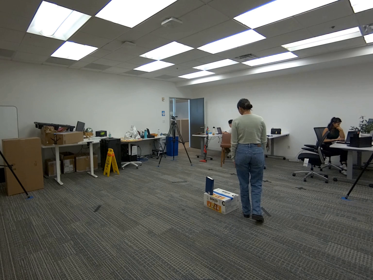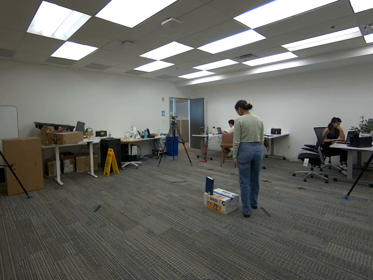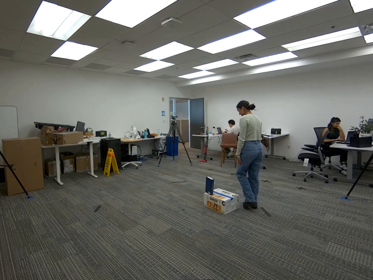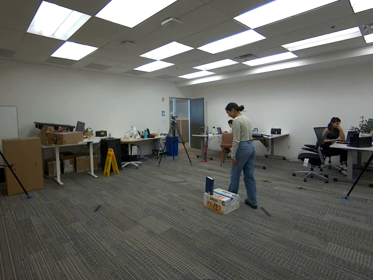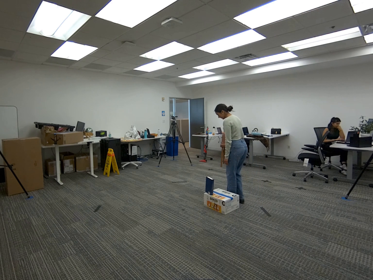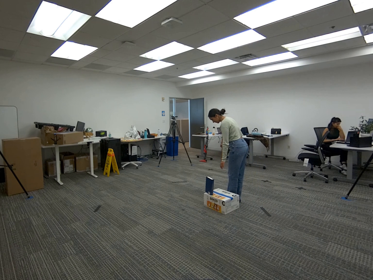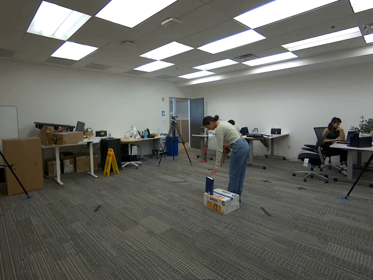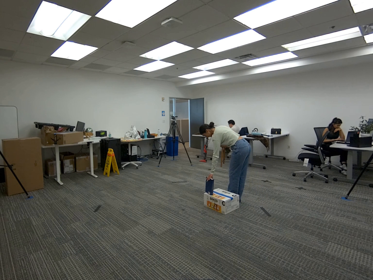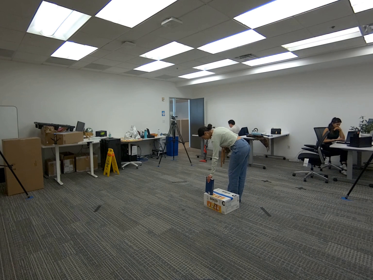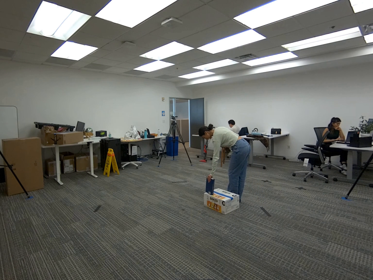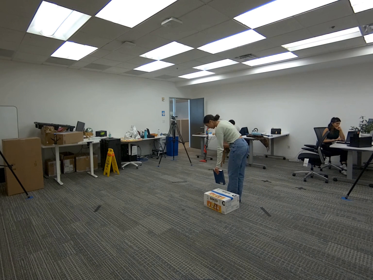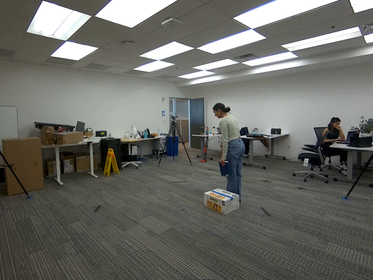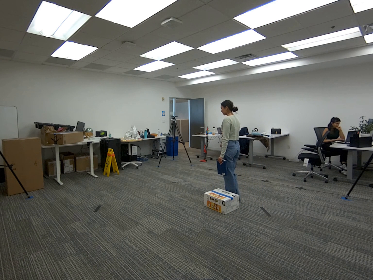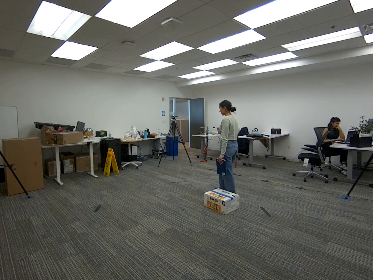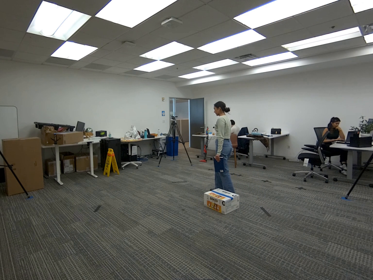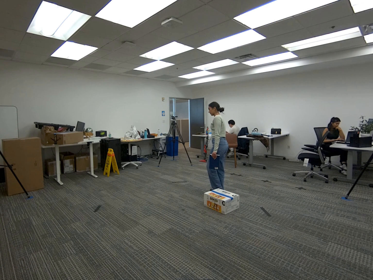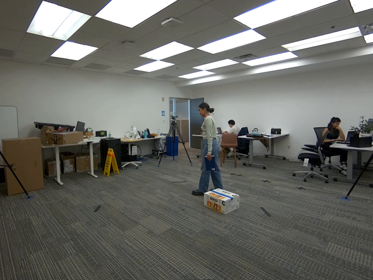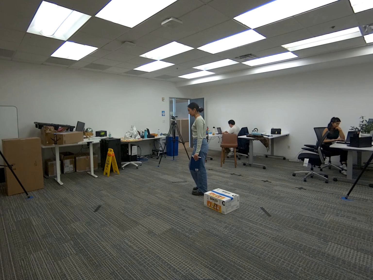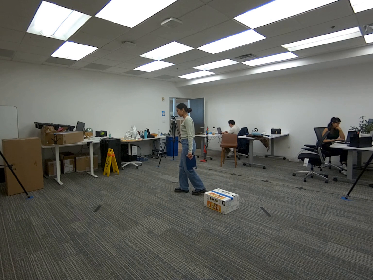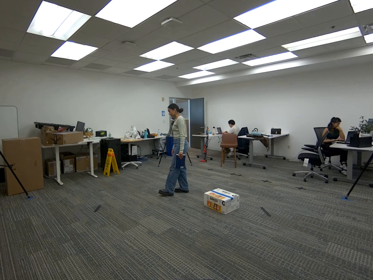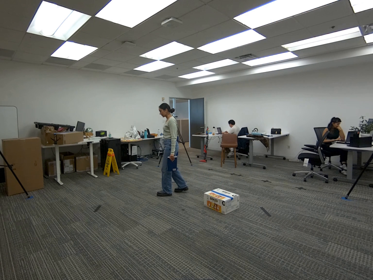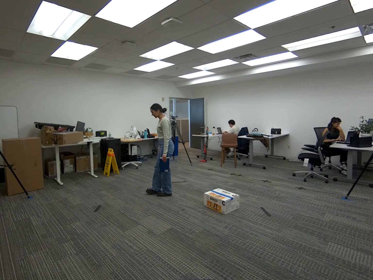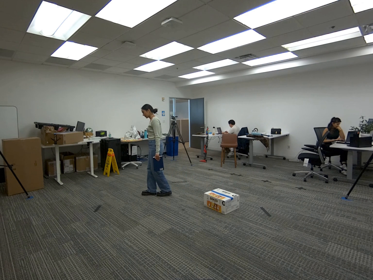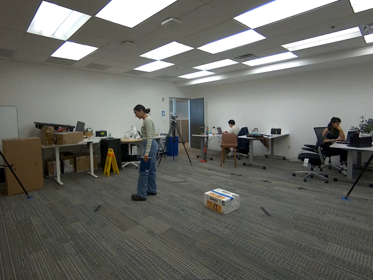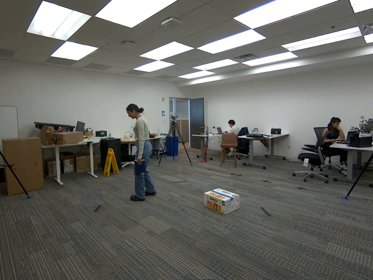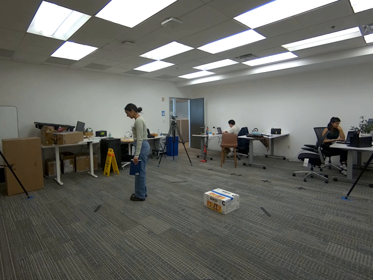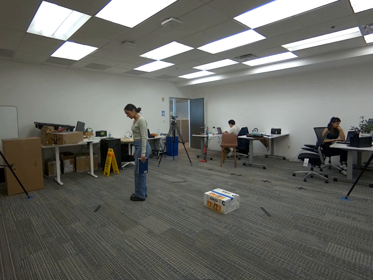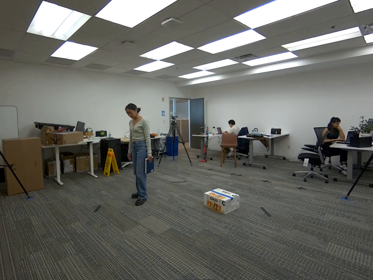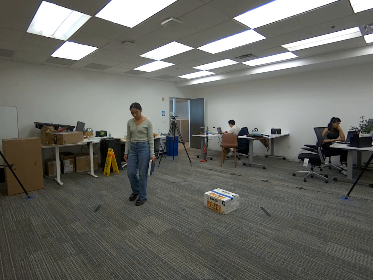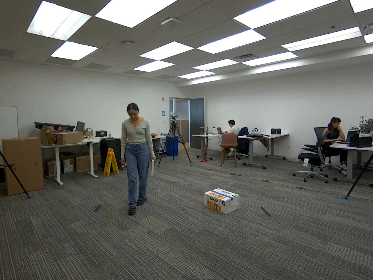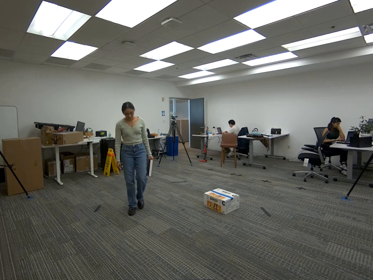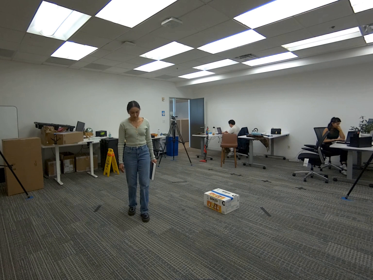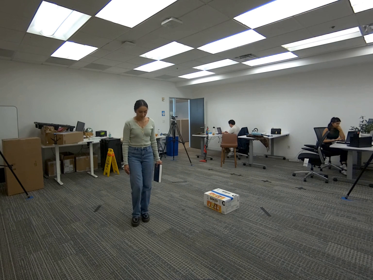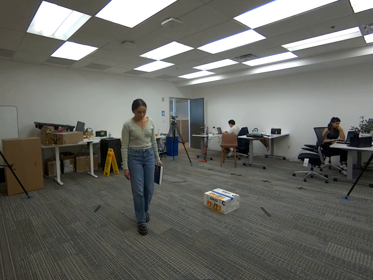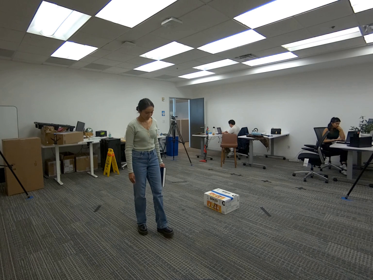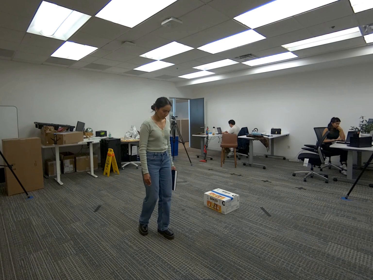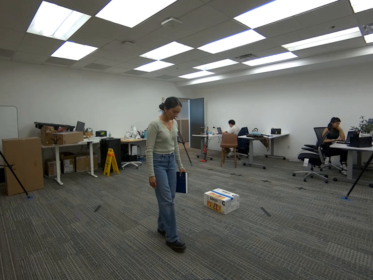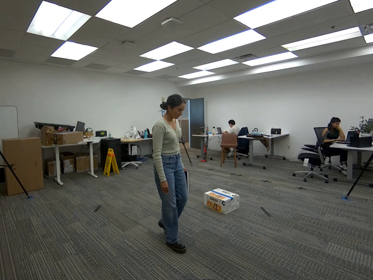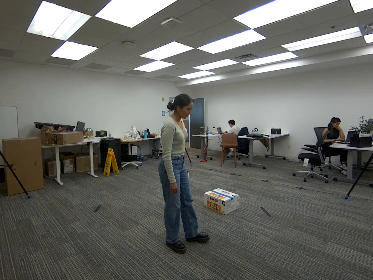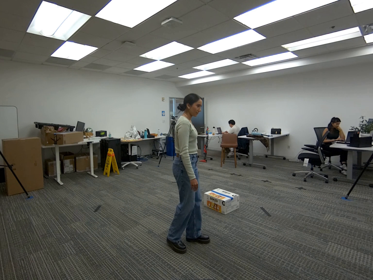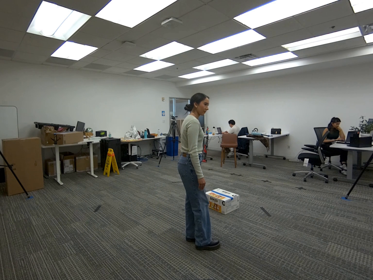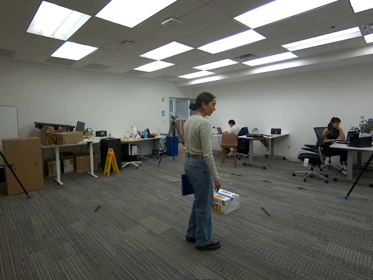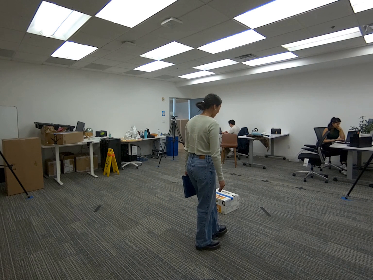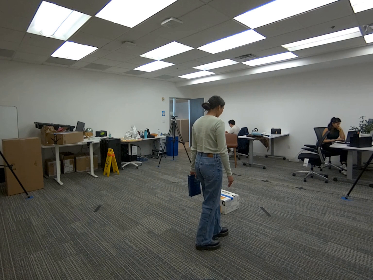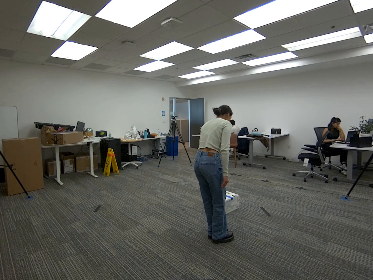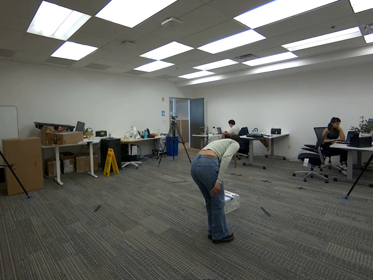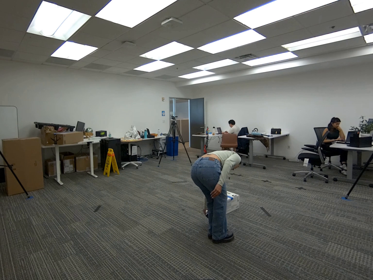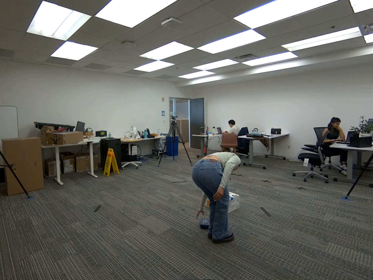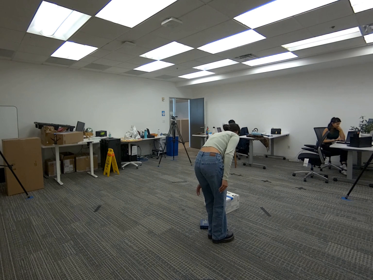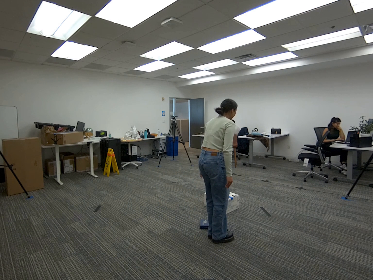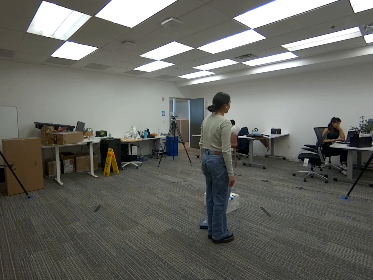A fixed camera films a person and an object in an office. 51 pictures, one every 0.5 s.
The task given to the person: Walk to the dark blue book on the snack box, use your left hand to pick up the book, walk around and place the book on the floor.
